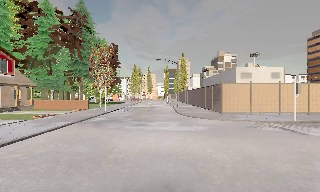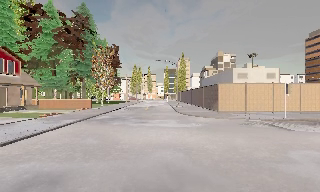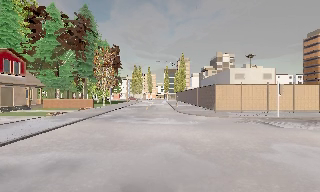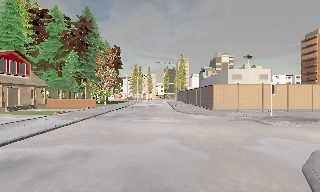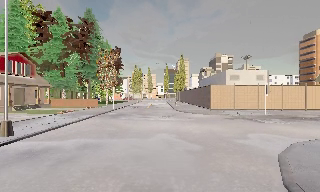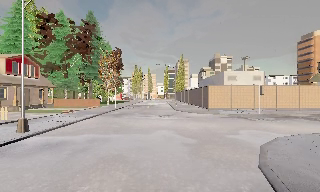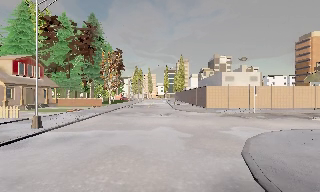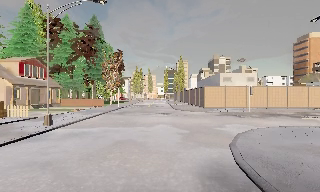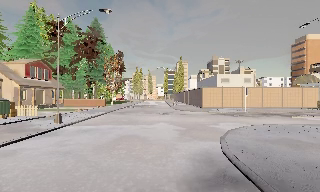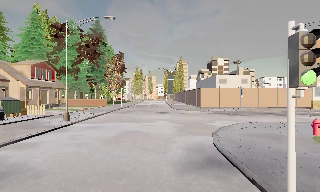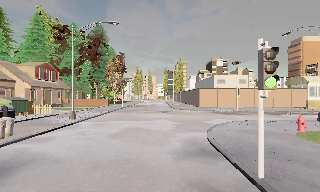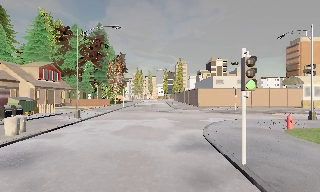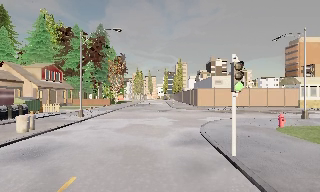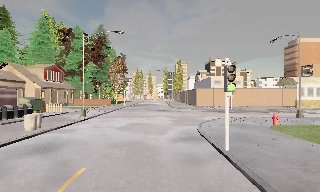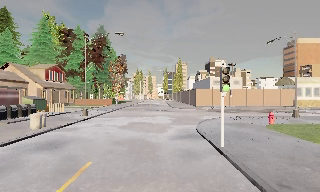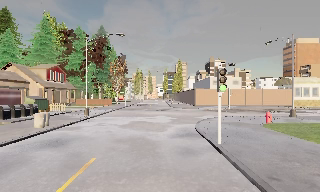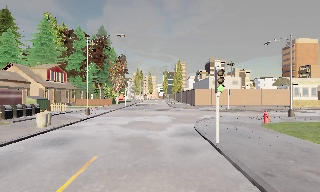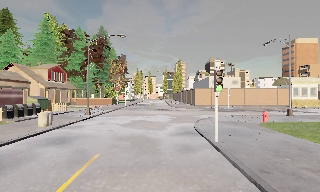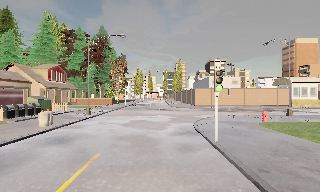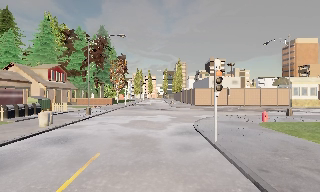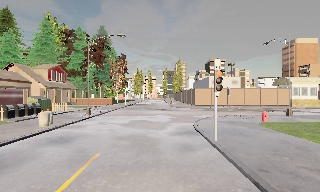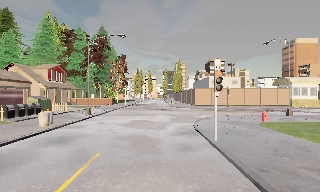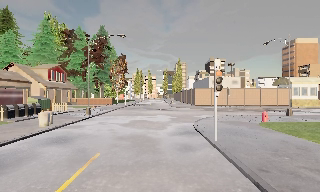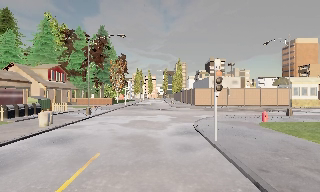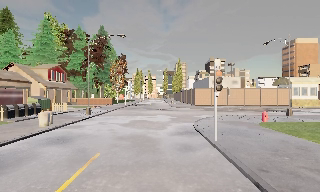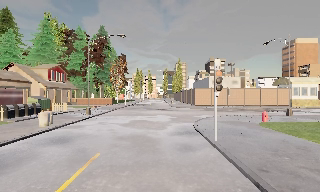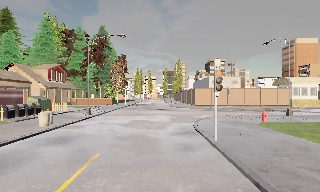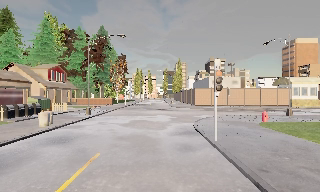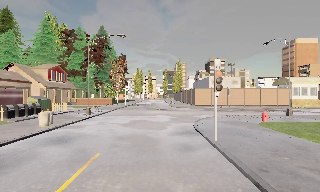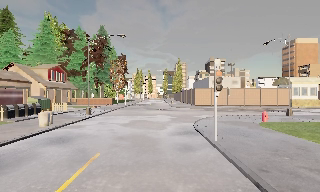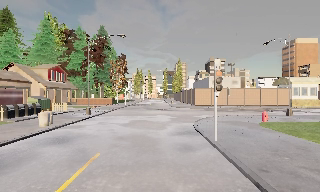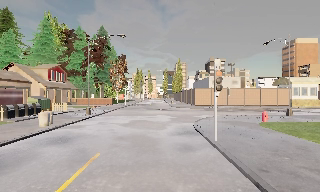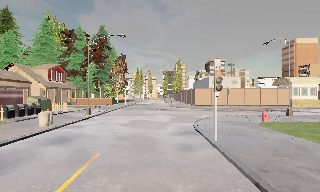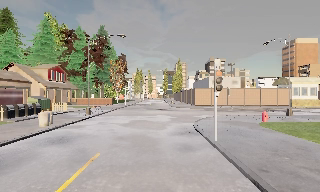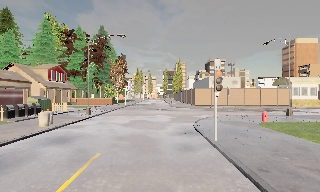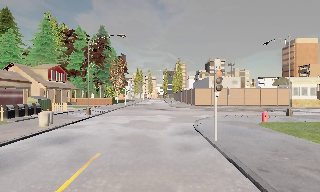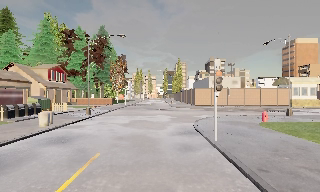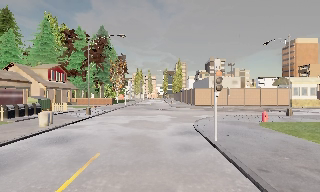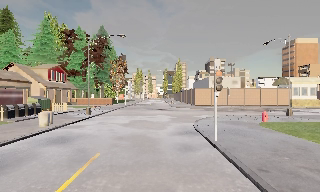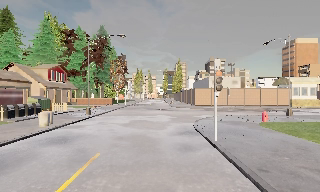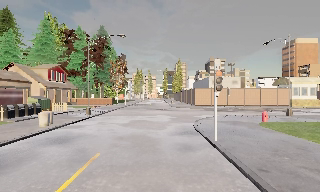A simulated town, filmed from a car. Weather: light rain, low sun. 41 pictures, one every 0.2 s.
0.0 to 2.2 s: The camera travels backward, about 10 m, so what stands in front gets smaller.
2.2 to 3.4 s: The camera travels backward, about 2 m, so what stands in front gets smaller. It loses speed.
3.4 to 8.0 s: The camera keeps its place and its aim.
The film runs backward here.
